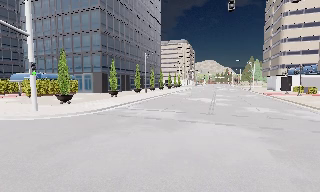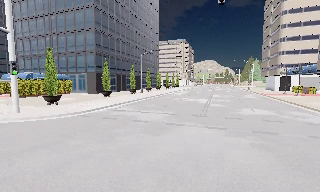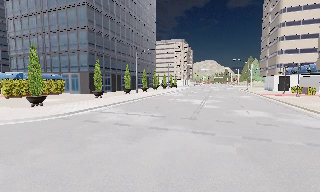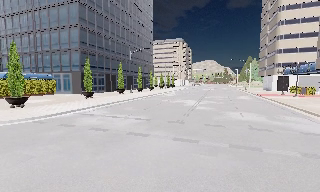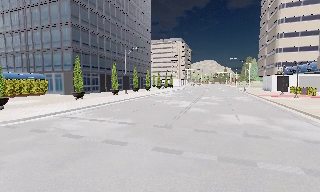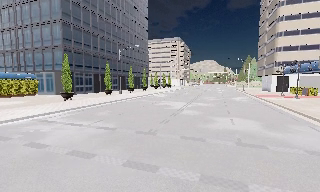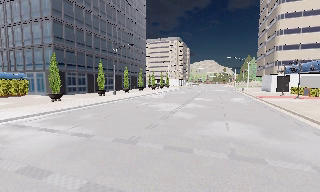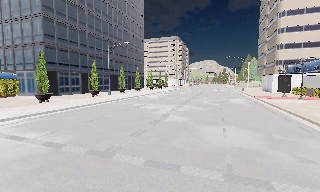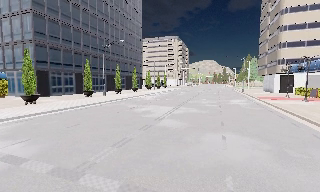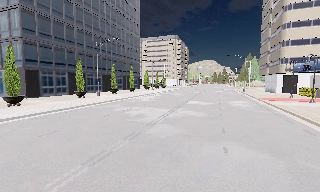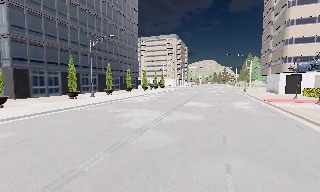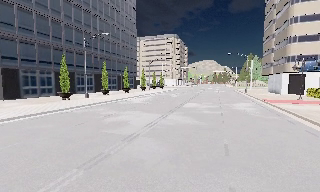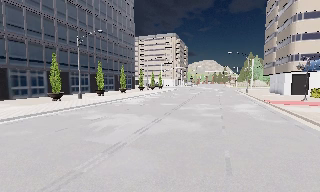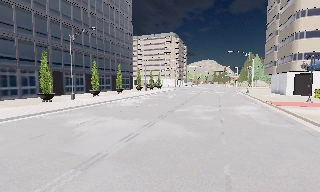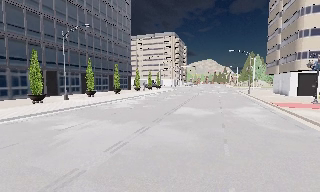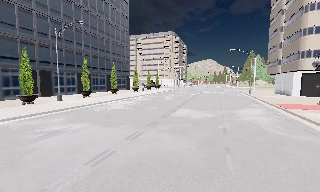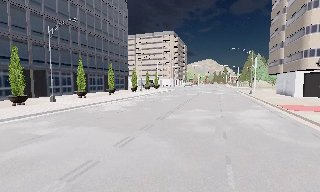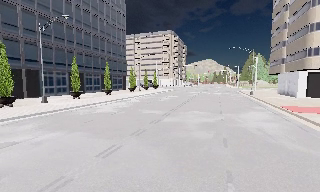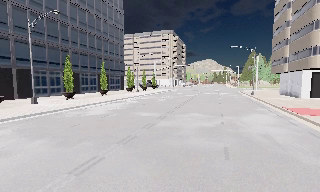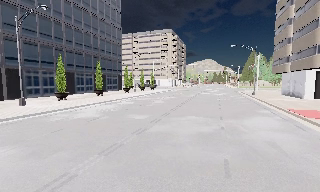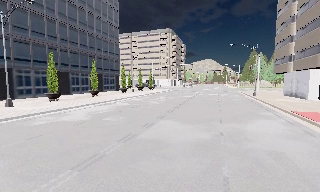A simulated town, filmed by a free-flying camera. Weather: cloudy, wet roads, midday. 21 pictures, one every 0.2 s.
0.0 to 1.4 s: The camera travels forward and to its right, about 8 m, so what stands in front looms larger.
1.4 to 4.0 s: The camera travels forward, about 13 m, so what stands in front looms larger.
The film runs forward here.
